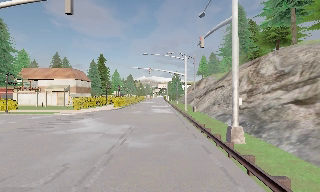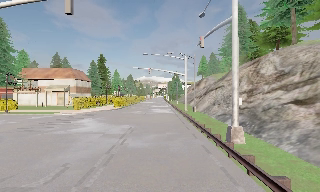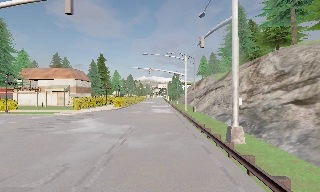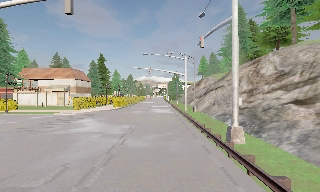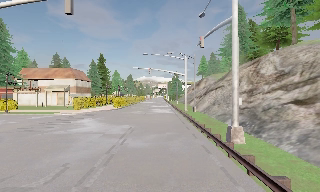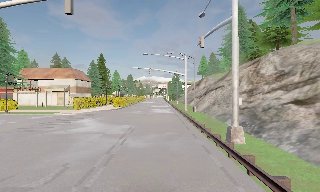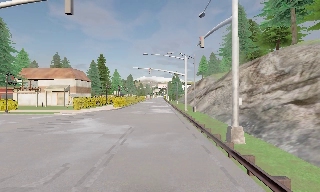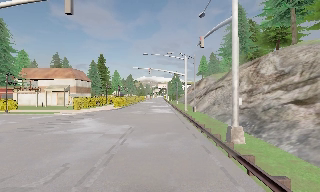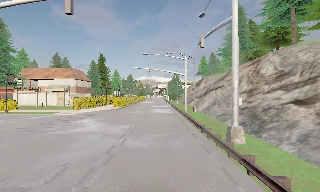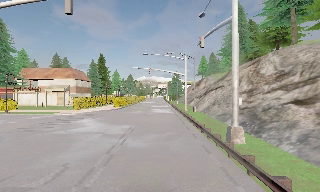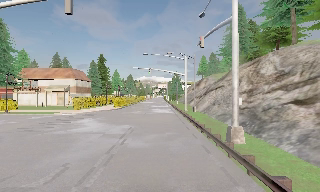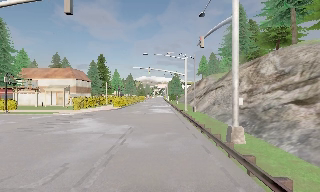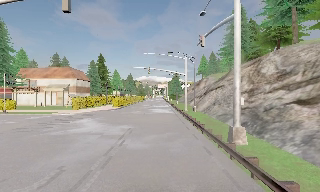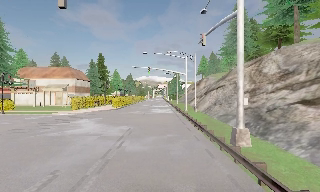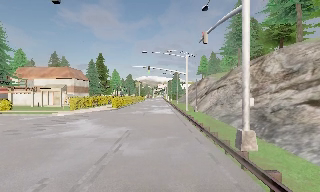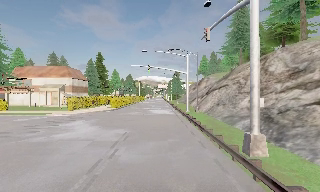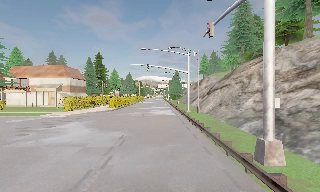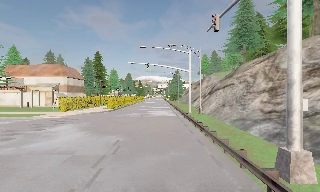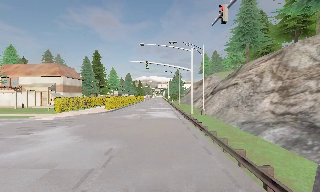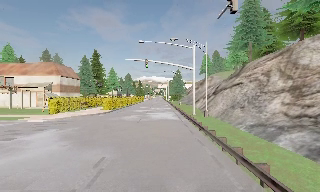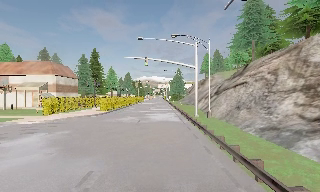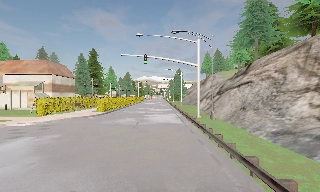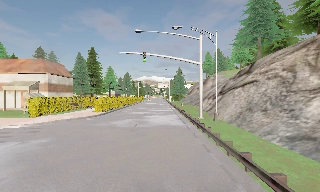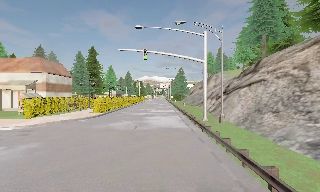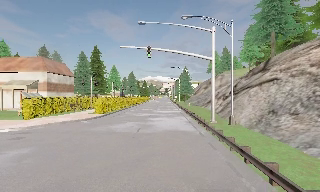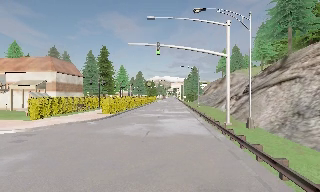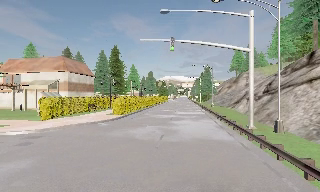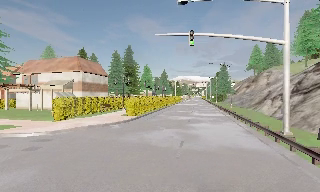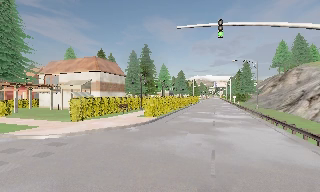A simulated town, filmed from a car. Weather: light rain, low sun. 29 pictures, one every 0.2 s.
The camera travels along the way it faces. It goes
forward.
0.0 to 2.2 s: The camera keeps its place and its aim.
2.2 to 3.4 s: The camera travels forward, about 3 m, so what stands in front looms larger. It gains speed.
3.4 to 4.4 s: The camera travels forward, about 5 m, so what stands in front looms larger.
4.4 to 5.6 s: The scene slides to the right, as the camera pans about 20 degrees to its left. It travels forward, about 6 m, so what stands in front looms larger.
The film runs forward here.
